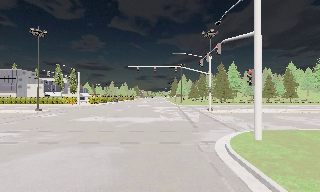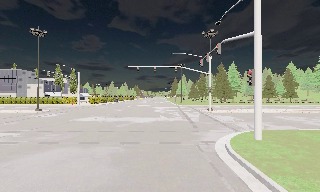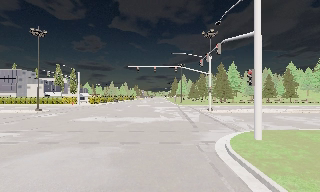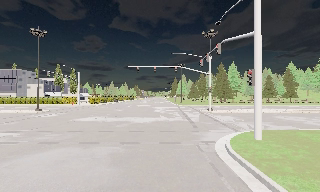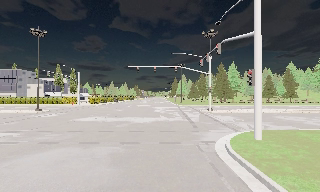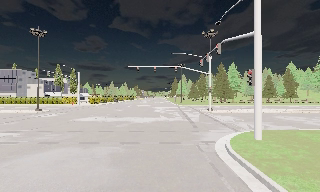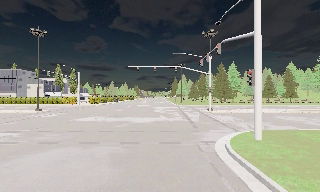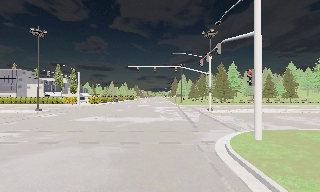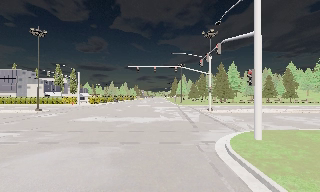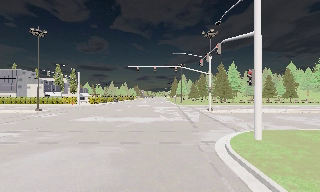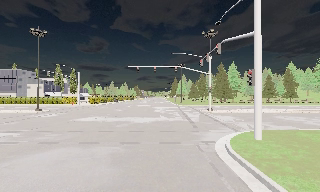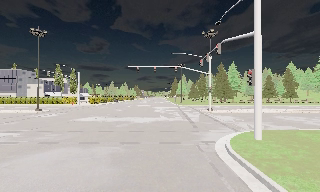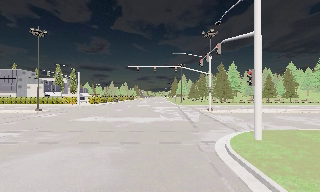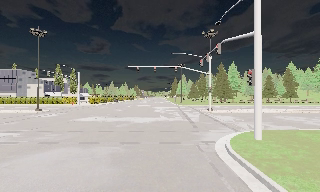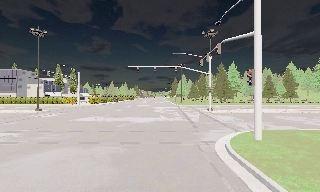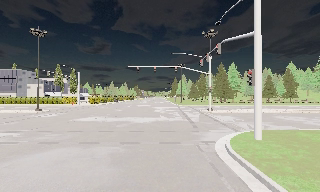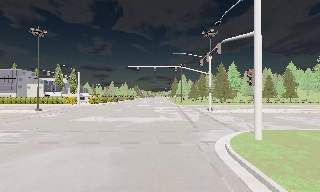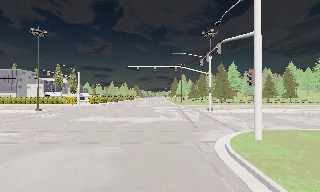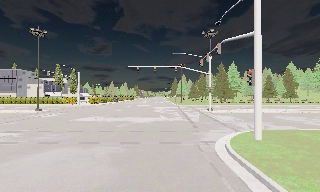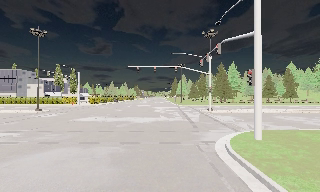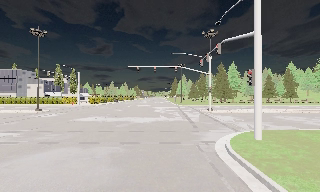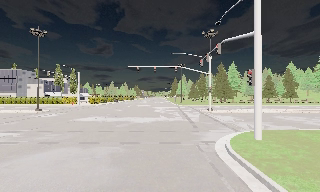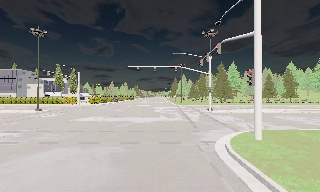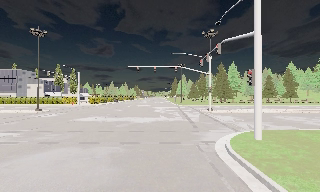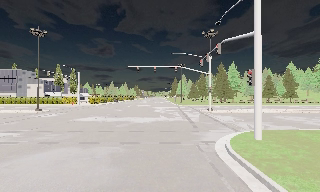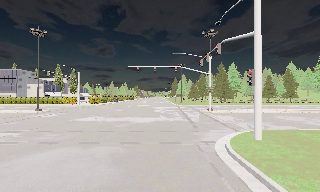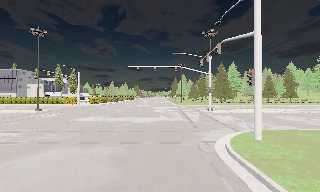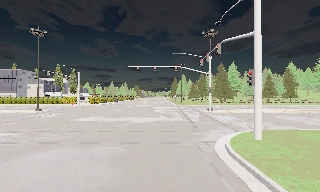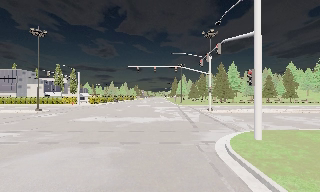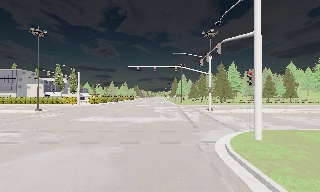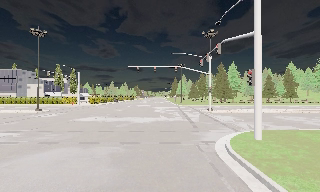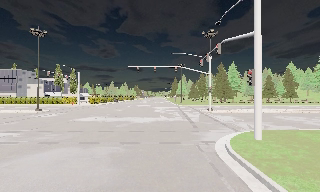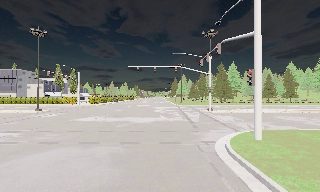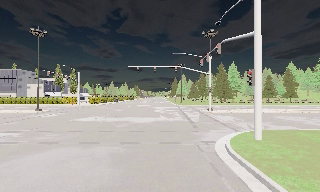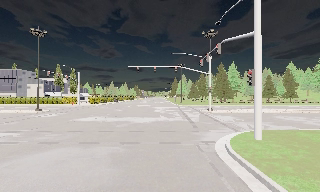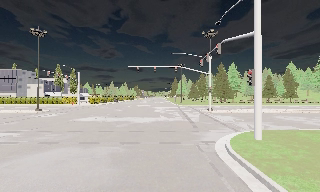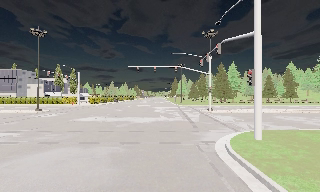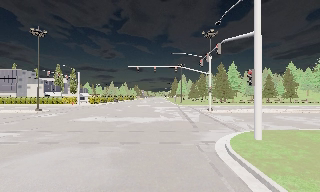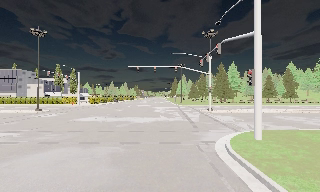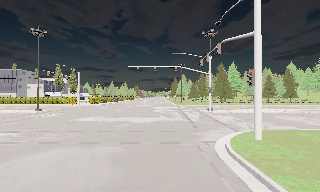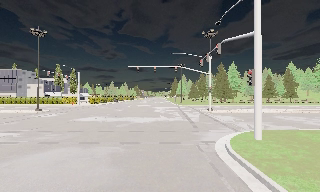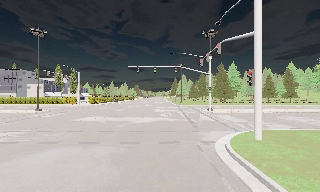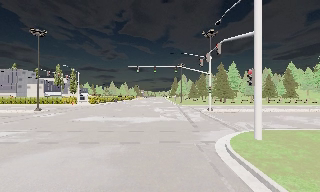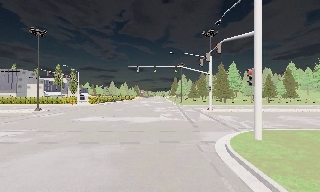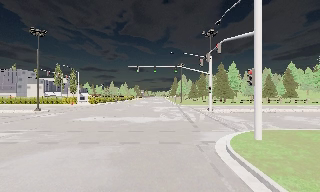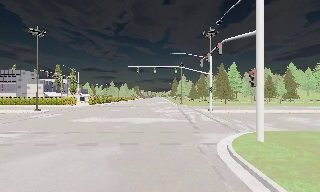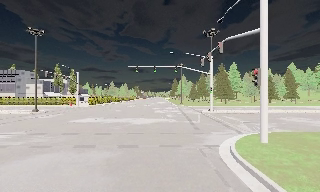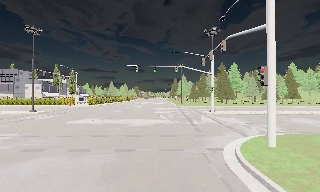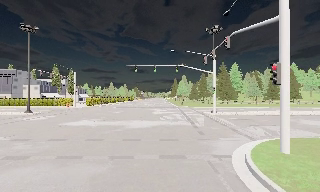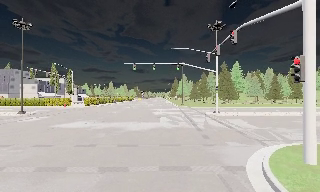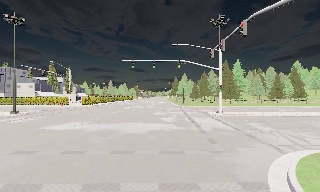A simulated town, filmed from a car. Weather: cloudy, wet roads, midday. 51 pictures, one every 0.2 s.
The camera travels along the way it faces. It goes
forward.
0.0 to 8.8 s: The camera keeps its place and its aim.
8.8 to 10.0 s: The camera travels forward, about 4 m, so what stands in front looms larger. It gains speed.
The film runs forward here.
